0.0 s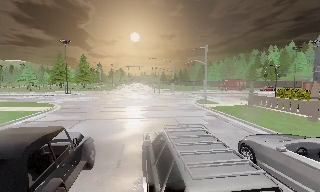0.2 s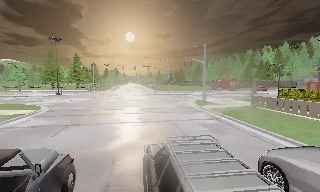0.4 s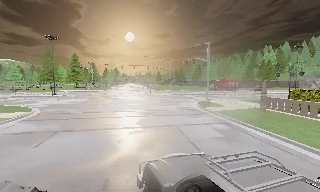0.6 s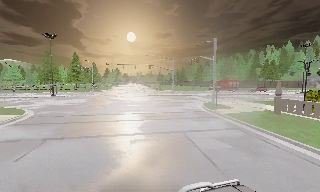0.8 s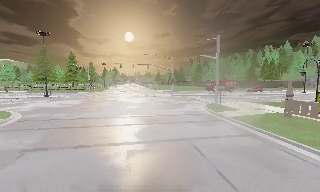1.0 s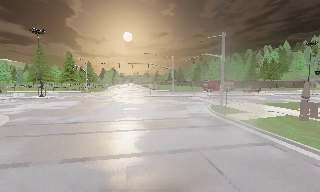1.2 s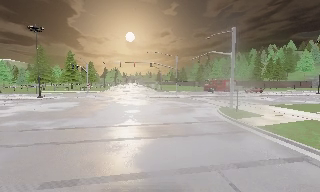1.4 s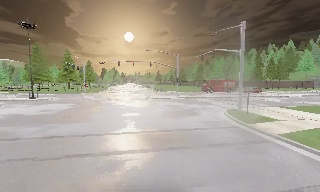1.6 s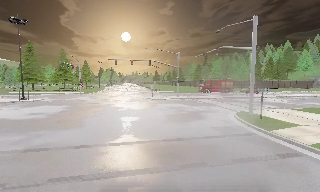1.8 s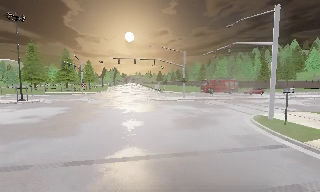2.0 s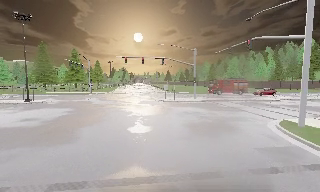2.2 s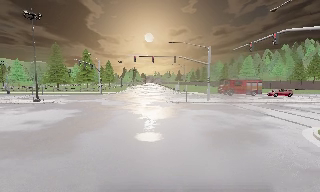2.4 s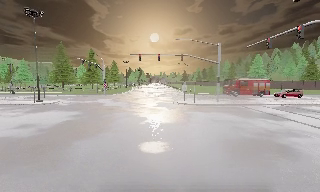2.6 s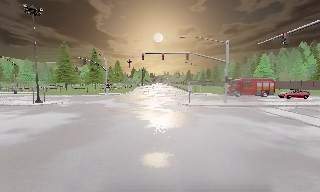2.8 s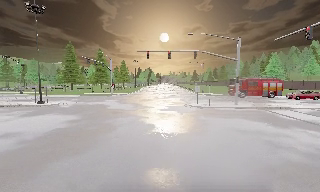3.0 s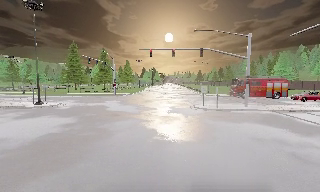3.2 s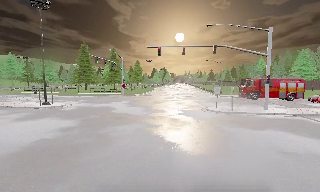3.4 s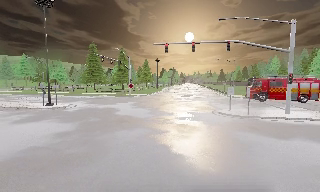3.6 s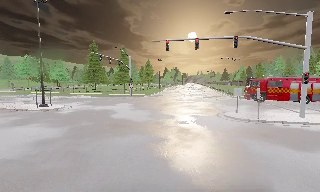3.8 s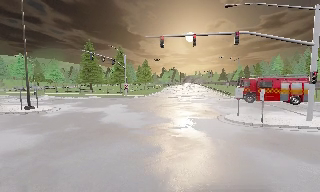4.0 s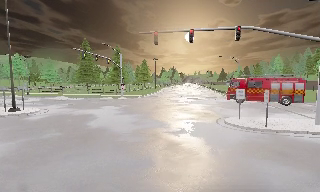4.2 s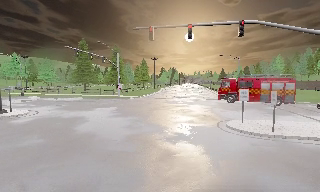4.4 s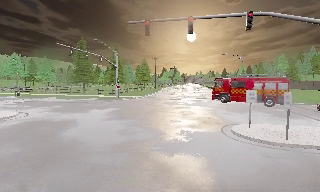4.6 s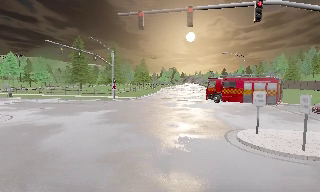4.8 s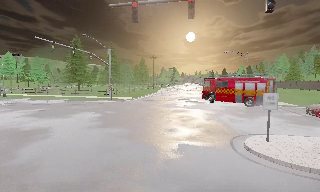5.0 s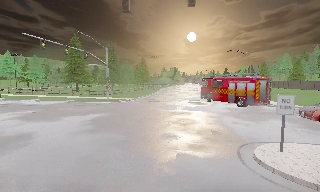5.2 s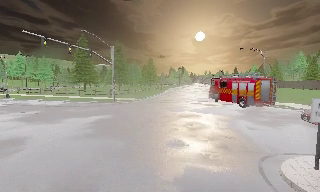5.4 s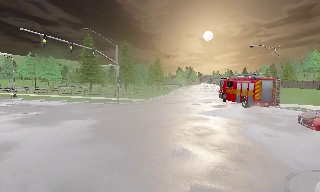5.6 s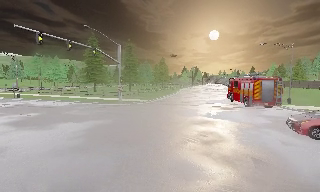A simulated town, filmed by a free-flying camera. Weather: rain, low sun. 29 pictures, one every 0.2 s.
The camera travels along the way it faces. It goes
forward.
0.0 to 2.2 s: The camera travels forward, about 15 m, so what stands in front looms larger.
2.2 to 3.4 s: The camera pans to its left, which is counterclockwise from overhead, by about 15 degrees. It travels forward, about 7 m, so what stands in front looms larger.
3.4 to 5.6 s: The camera travels forward, about 12 m, so what stands in front looms larger.
The film runs forward here.
